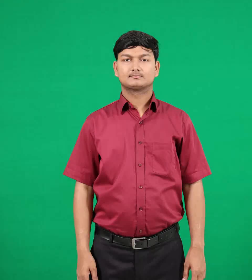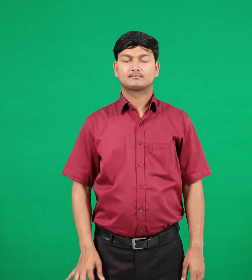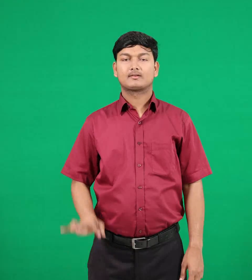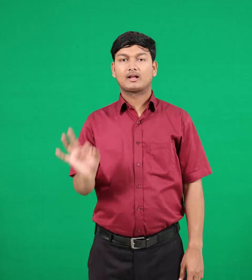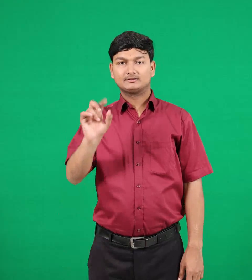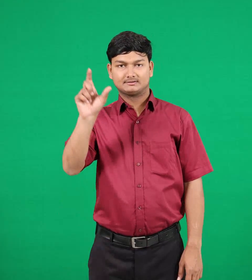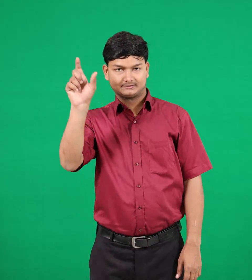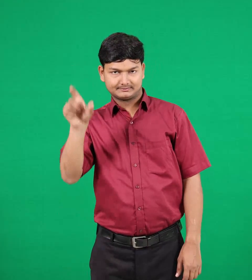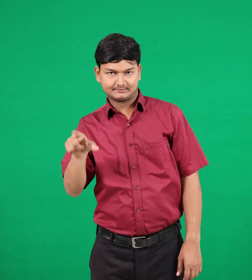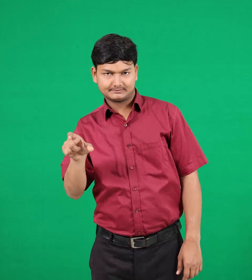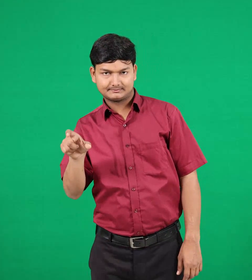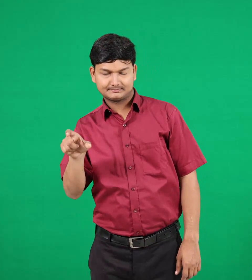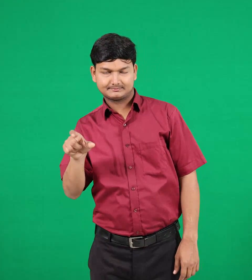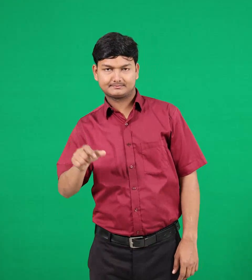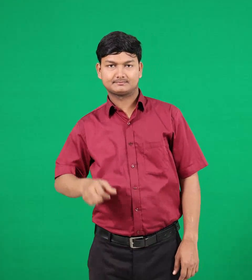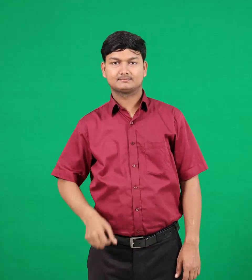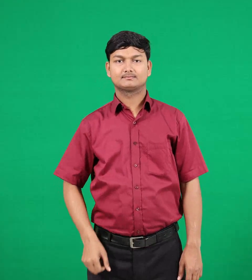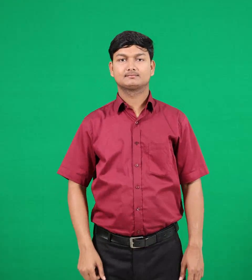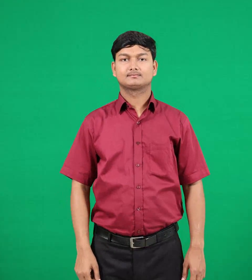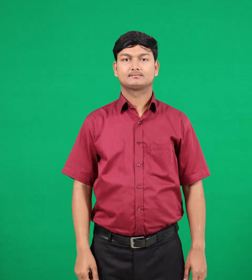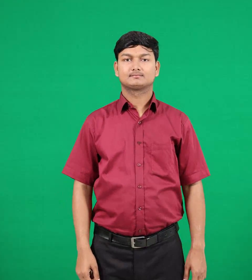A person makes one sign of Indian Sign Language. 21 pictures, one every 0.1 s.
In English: officer
